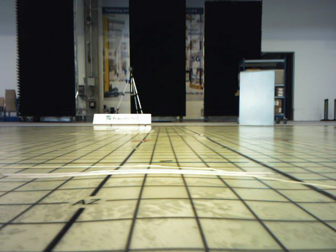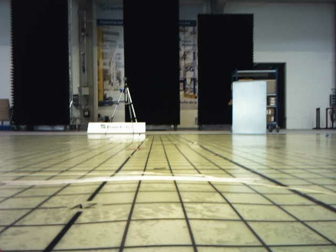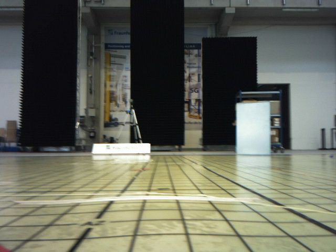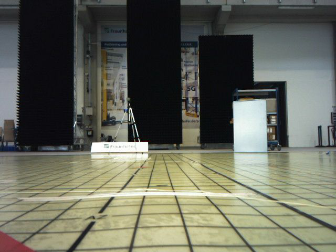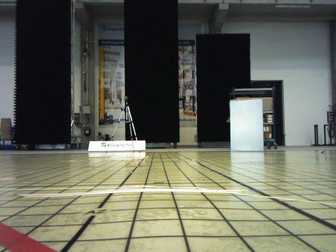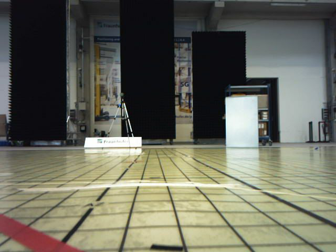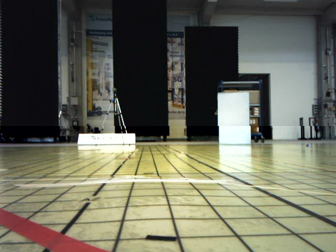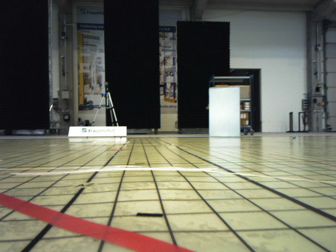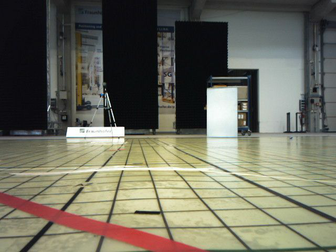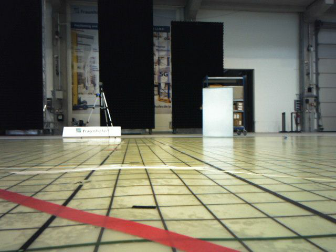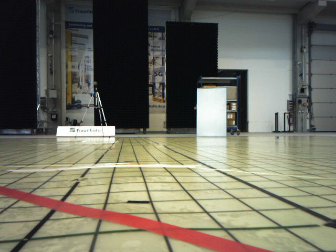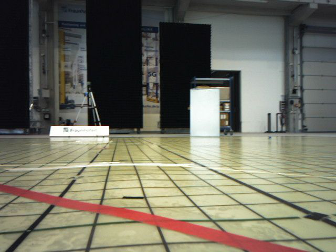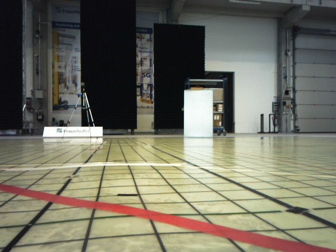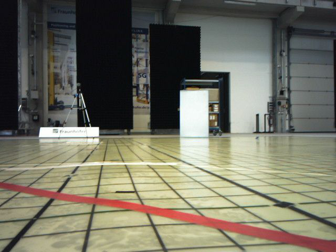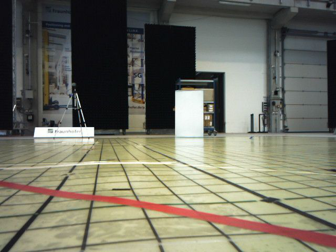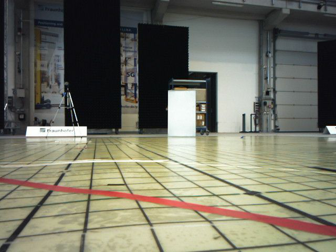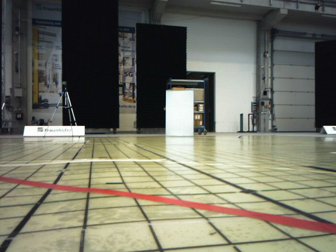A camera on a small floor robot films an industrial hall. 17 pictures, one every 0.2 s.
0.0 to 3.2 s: The camera pans to its right, which is clockwise from overhead, by about 15 degrees. It travels backward, about 0.6 m, so what stands in front gets smaller.
The film runs backward here.
